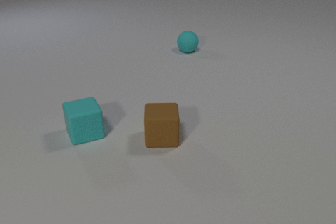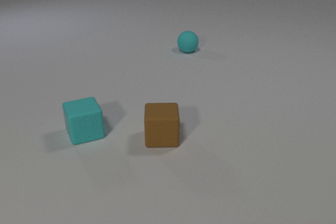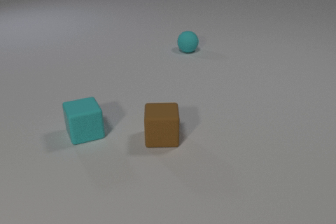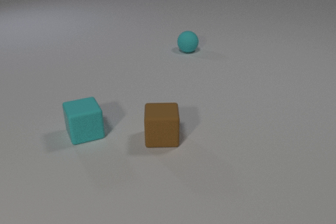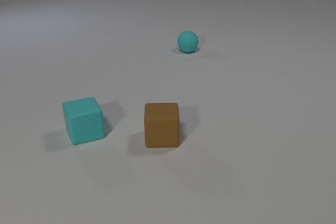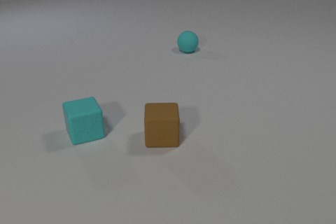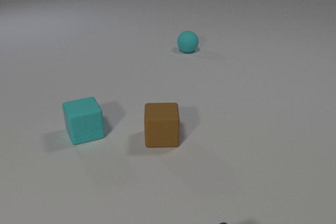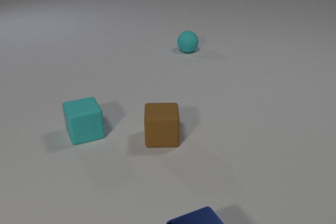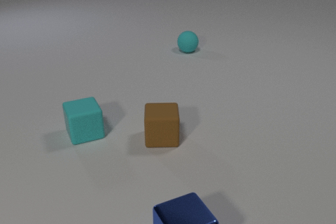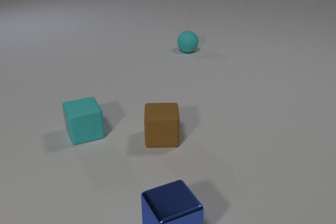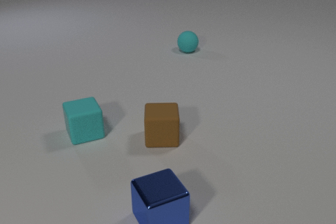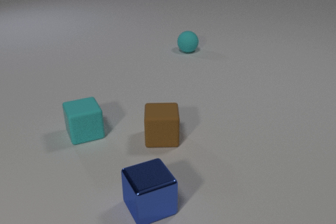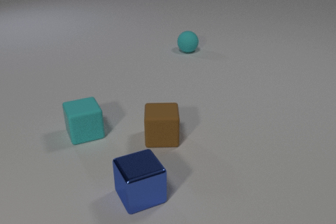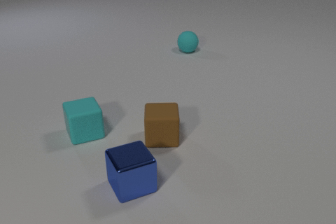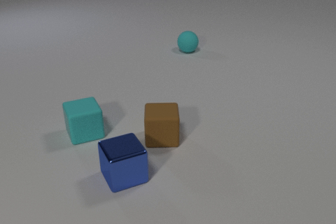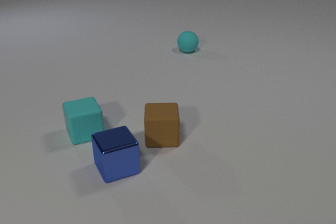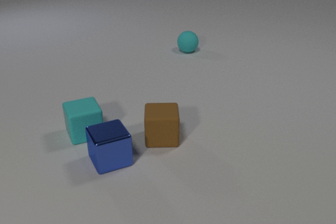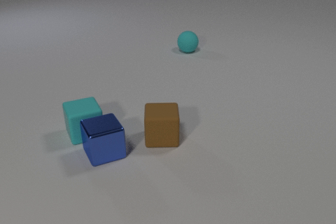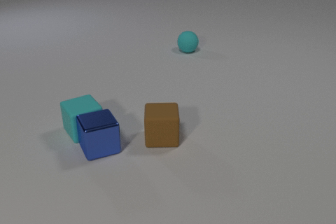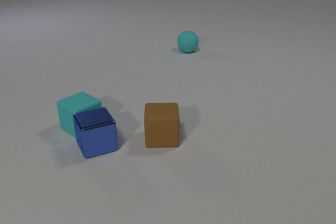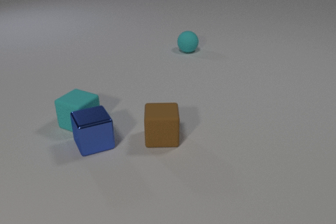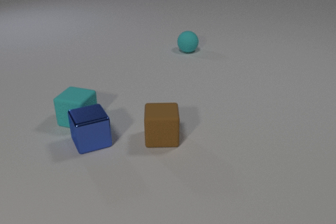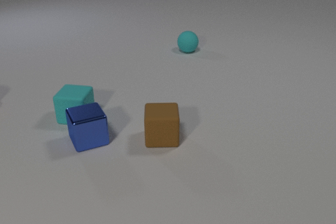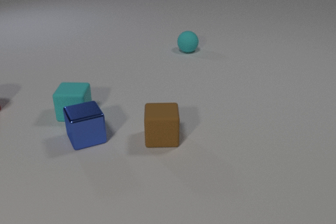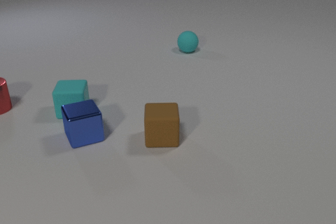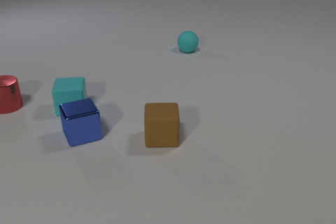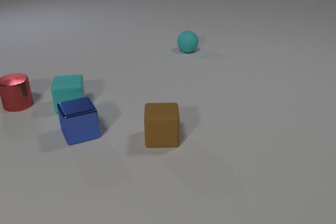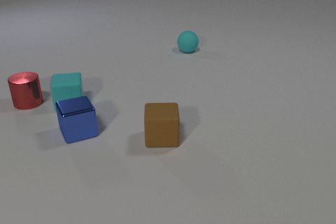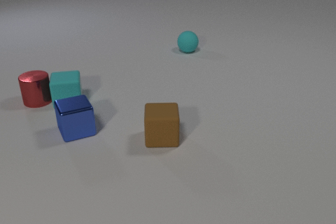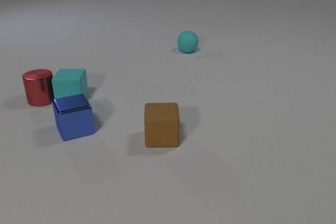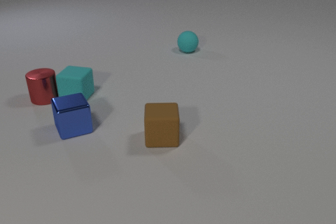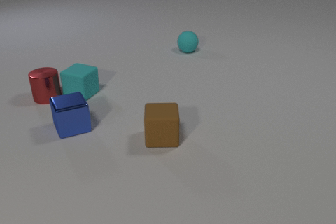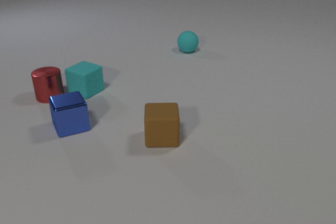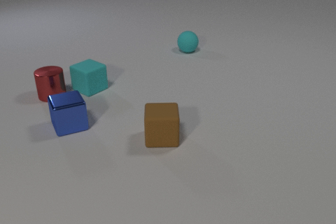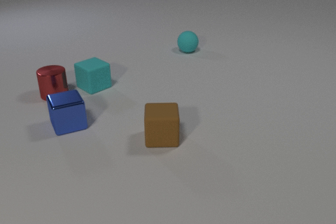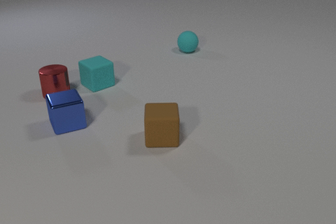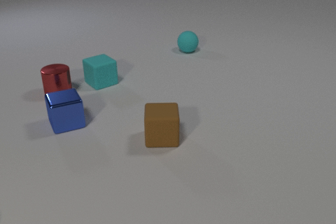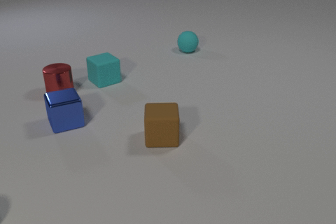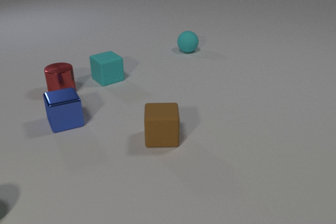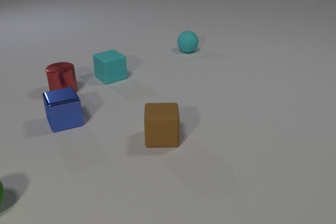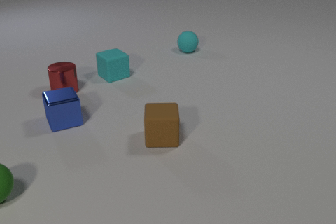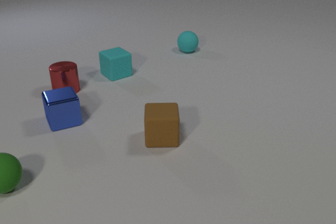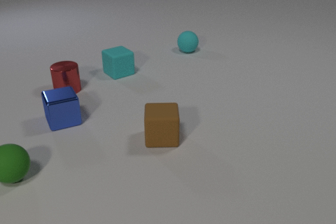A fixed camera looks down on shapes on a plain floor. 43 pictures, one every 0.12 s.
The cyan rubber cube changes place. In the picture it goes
away from the camera.
The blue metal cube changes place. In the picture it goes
away from the camera.
0.00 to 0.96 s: The blue metal cube comes in at the bottom edge, slides away from the camera and to the left.
0.96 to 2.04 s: The blue metal cube slides away from the camera and to the left.
2.04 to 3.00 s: The blue metal cube slides away from the camera and to the left. The cyan rubber cube slides away from the camera, spins so that its near face slides to the right, counterclockwise seen from above. The red metal cylinder comes in at the left edge, slides to the right. The blue metal cube and the cyan rubber cube collide.
3.00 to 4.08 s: The blue metal cube slides away from the camera and to the left. The cyan rubber cube slides away from the camera and to the right, spins so that its near face slides to the left, clockwise seen from above. The red metal cylinder slides to the right. The cyan rubber cube and the red metal cylinder collide.
4.08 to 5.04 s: The blue metal cube slides away from the camera. The cyan rubber cube slides away from the camera and to the right. The red metal cylinder slides to the right and away from the camera. The green rubber sphere comes in at the left edge, rolls away from the camera and to the right.
What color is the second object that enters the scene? red.
How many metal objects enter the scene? 2.
What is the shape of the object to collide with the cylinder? cube.
